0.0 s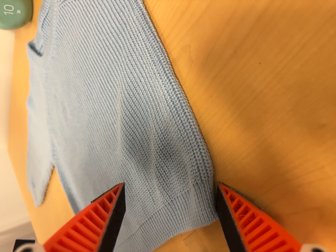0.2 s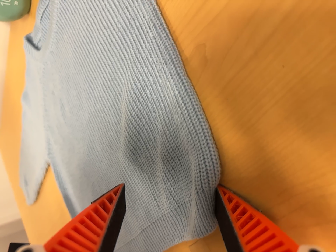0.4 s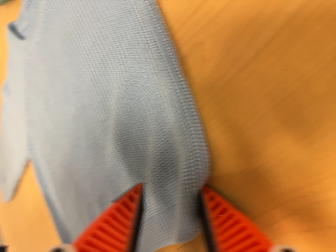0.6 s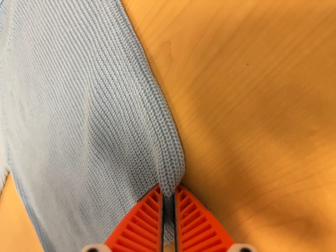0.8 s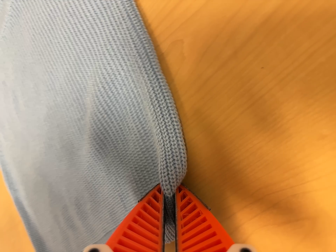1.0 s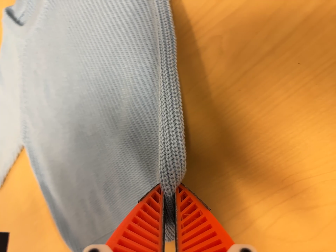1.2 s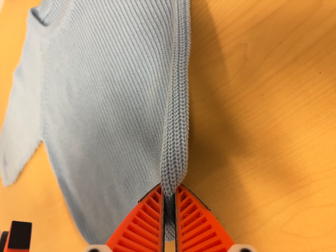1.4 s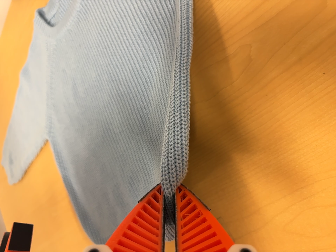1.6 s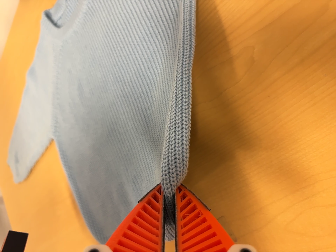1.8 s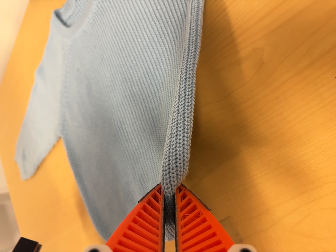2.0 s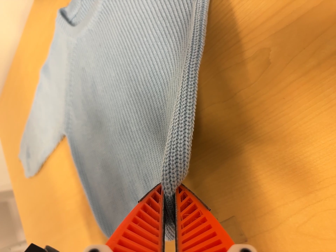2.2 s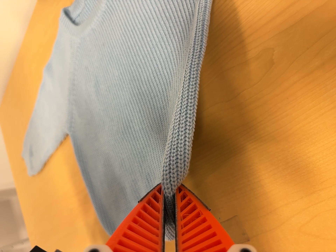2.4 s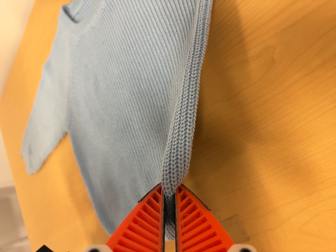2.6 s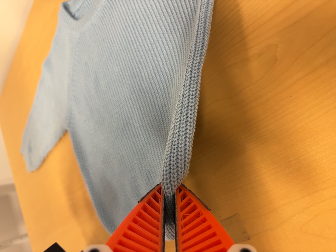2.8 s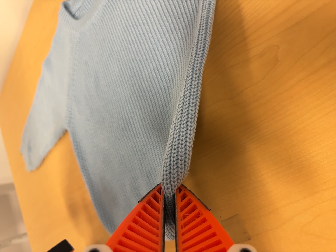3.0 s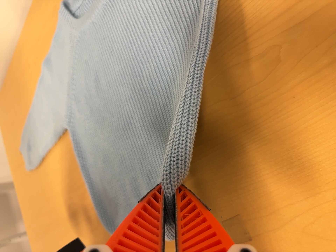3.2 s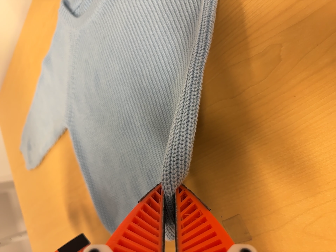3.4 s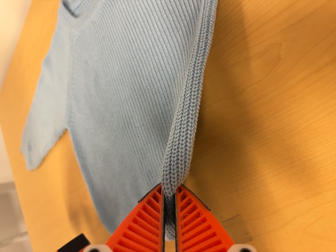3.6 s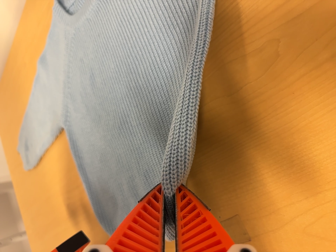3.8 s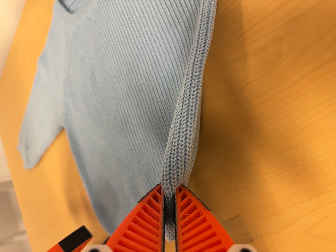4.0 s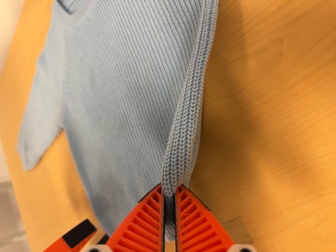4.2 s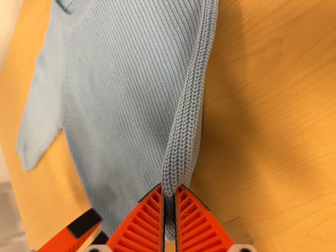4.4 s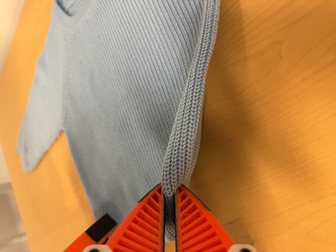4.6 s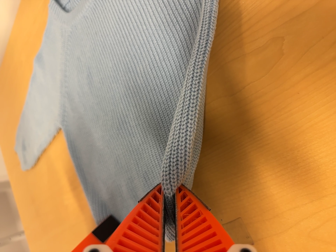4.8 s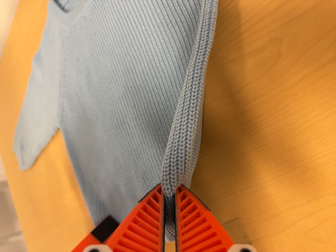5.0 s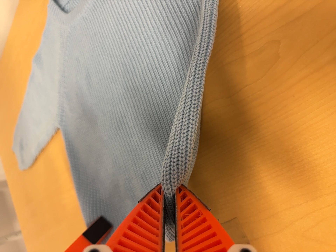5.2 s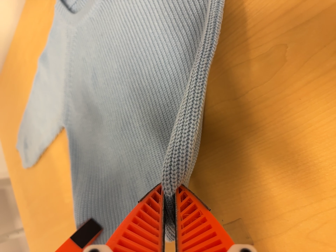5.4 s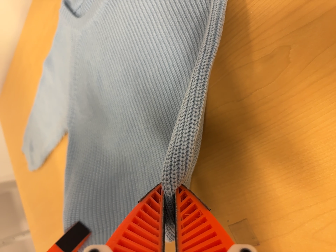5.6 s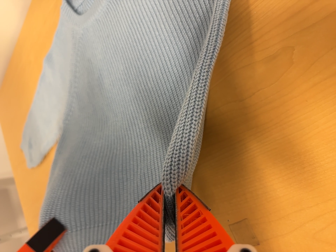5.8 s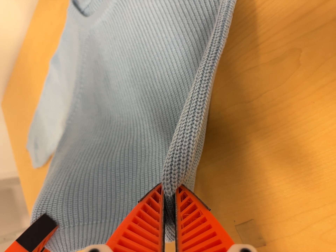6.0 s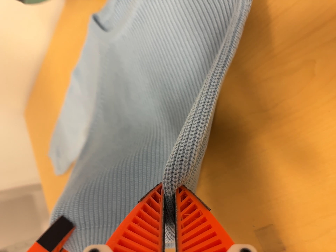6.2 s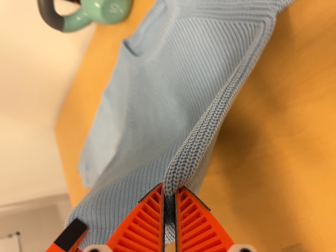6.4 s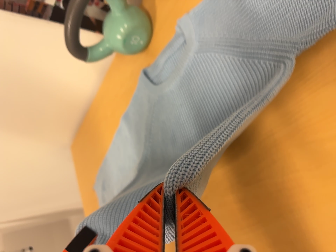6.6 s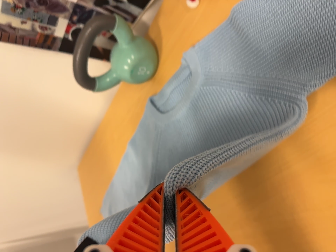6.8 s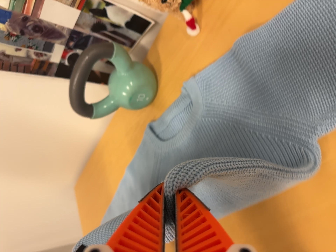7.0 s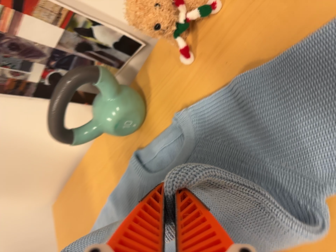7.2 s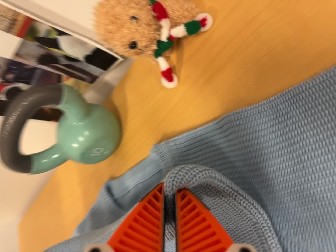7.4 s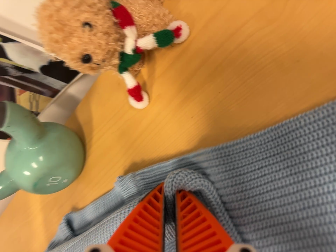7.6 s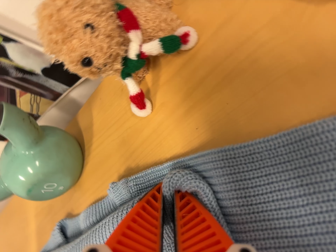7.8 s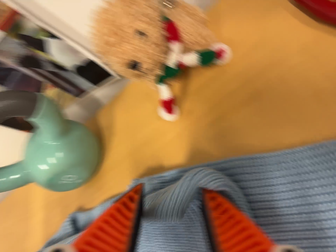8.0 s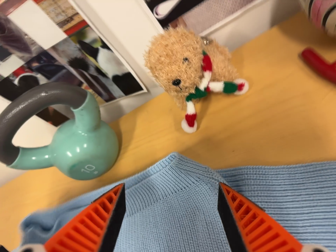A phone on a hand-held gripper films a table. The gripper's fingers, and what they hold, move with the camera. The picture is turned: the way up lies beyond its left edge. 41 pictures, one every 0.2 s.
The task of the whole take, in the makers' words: fold up.
0.0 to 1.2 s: The camera travels to its left, about 7 cm.
1.2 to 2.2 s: The camera shifts only a little, or ends up much as it began.
2.2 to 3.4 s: The camera keeps its place and its aim.
3.4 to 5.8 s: The camera shifts only a little, or ends up much as it began.
5.8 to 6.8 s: The camera swings to its left by about 10 degrees, and the scene slides to the right. It travels toward the top of its view, about 12 cm, so close, fixed things drift downward. Its aim tips toward the top of its view by about 10 degrees, and the scene shifts downward.
6.8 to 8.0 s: The camera pans to its right by about 15 degrees. It travels forward, toward the top of its view and to its left, about 14 cm, so what stands in front looms larger. Its aim tips toward the top of its view by about 15 degrees, and the scene shifts downward. It rolls about its line of sight by about 25 degrees, and the scene rotates clockwise.
The film runs forward here.
